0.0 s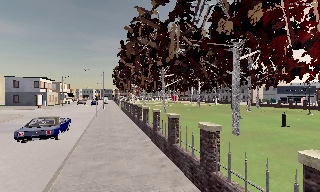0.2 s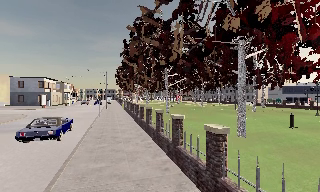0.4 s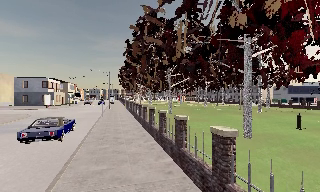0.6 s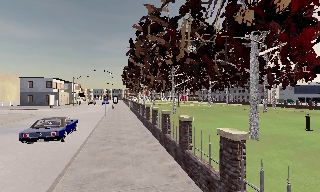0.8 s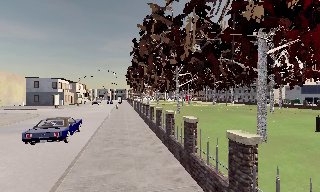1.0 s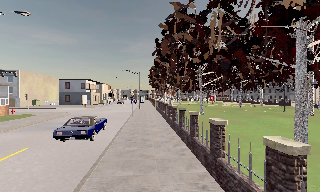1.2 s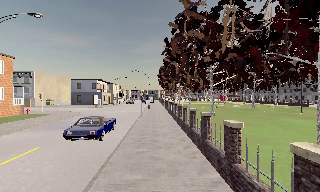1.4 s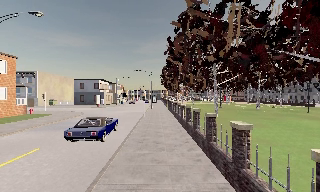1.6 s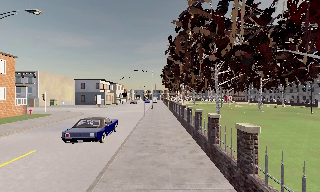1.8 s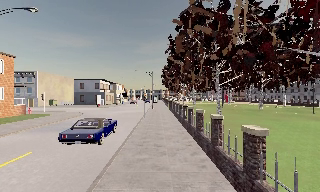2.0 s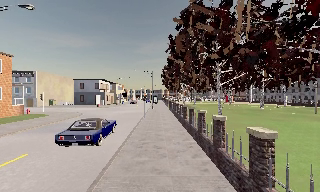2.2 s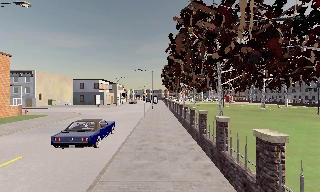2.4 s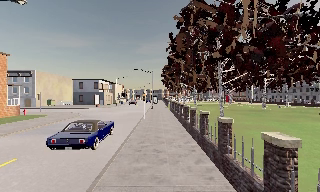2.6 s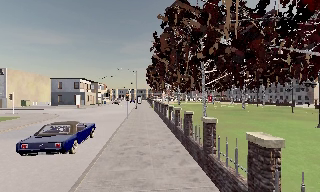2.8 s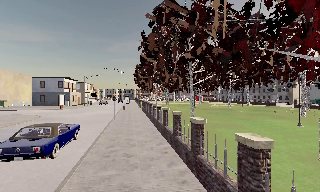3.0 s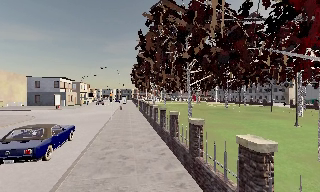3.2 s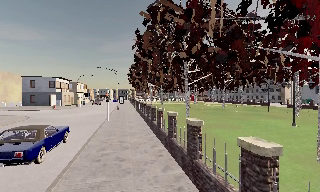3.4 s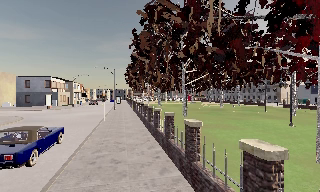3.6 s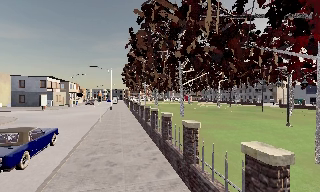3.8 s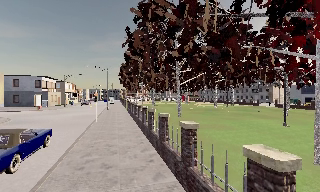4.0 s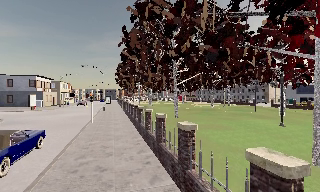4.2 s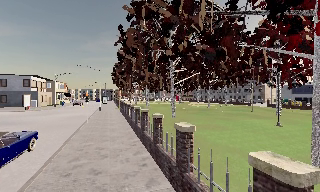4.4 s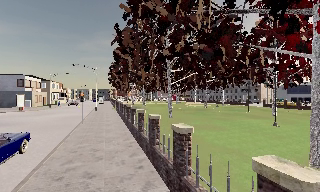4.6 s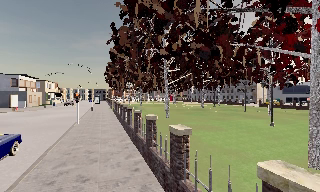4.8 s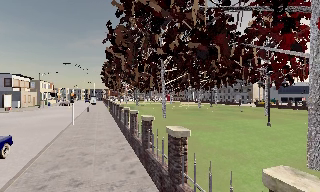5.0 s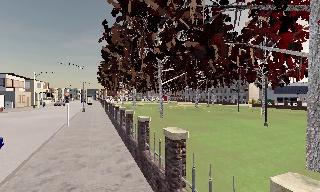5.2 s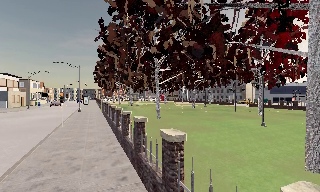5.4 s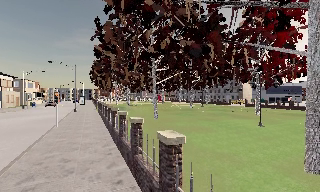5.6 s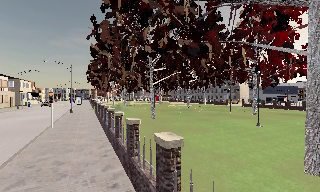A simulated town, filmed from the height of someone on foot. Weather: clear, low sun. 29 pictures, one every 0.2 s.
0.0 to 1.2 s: The camera pans to its left, which is counterclockwise from overhead, by about 15 degrees. It travels forward, about 1.5 m, so what stands in front looms larger.
1.2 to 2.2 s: The camera travels forward, about 1.5 m, so what stands in front looms larger.
2.2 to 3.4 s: The camera swings to its right by about 15 degrees, and the scene slides to the left. It travels forward, about 1 m, so what stands in front looms larger.
3.4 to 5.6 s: The scene slides to the left, as the camera pans about 10 degrees to its right. It travels forward, about 2 m, so what stands in front looms larger.
The film runs forward here.
